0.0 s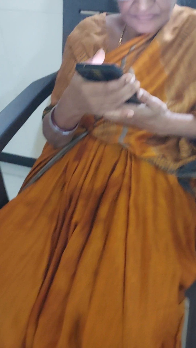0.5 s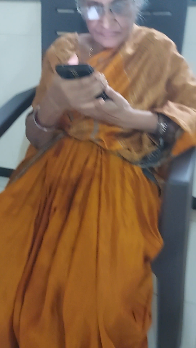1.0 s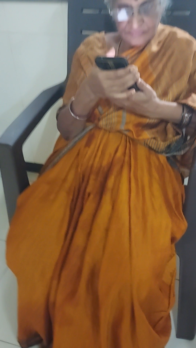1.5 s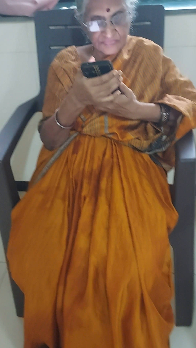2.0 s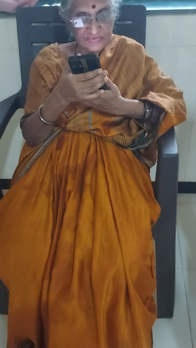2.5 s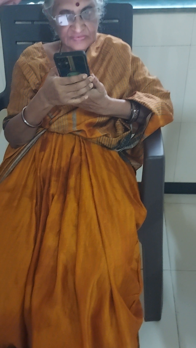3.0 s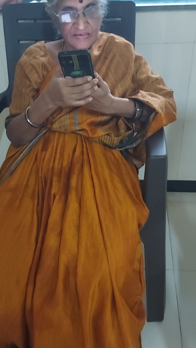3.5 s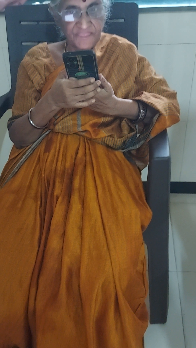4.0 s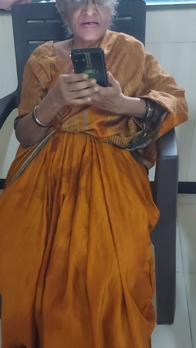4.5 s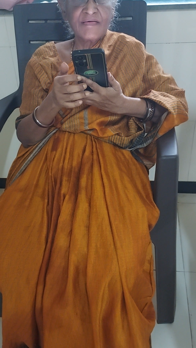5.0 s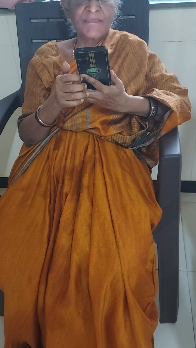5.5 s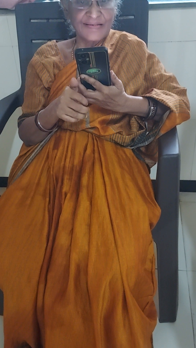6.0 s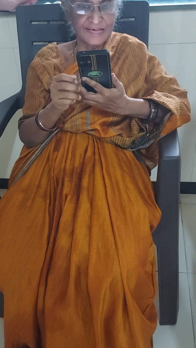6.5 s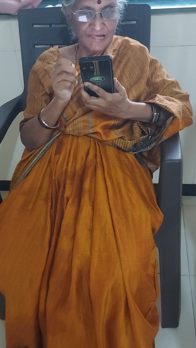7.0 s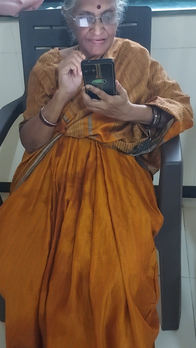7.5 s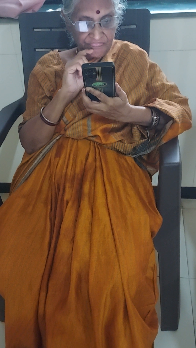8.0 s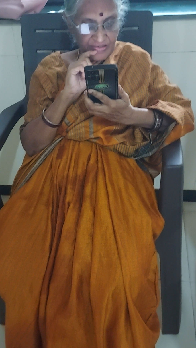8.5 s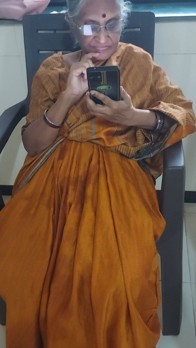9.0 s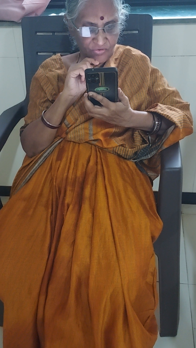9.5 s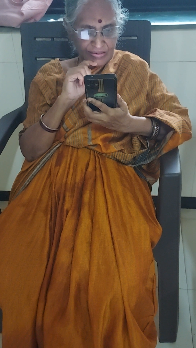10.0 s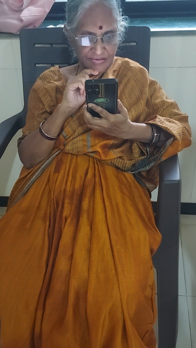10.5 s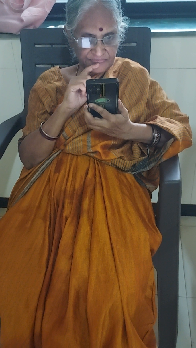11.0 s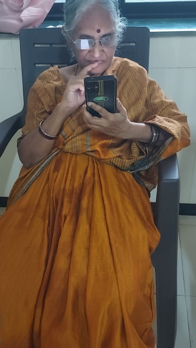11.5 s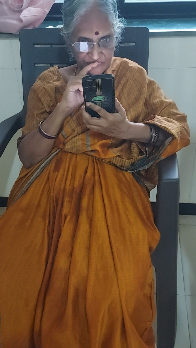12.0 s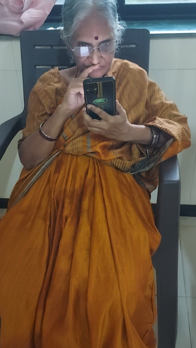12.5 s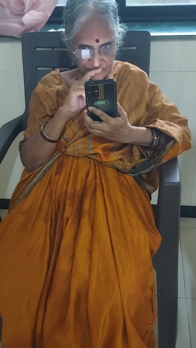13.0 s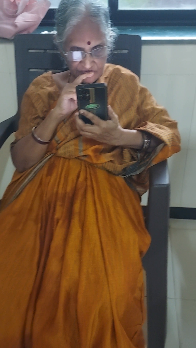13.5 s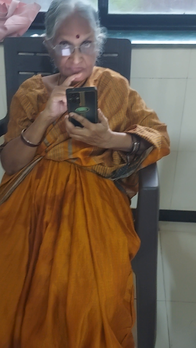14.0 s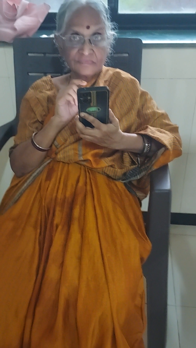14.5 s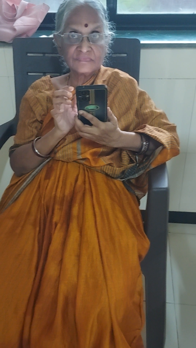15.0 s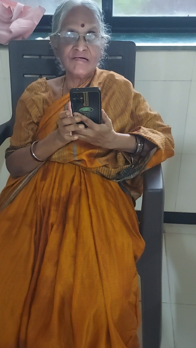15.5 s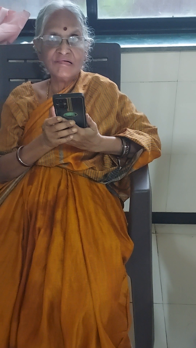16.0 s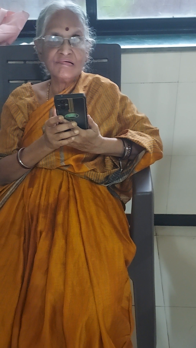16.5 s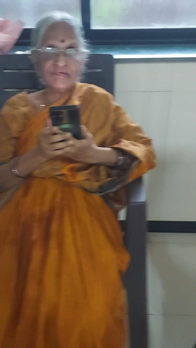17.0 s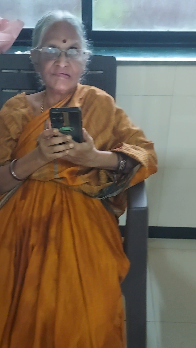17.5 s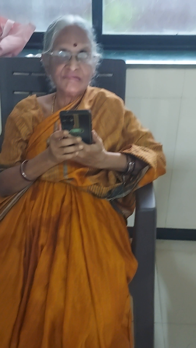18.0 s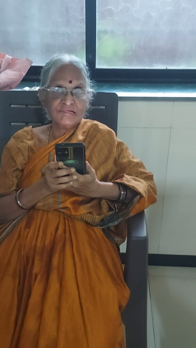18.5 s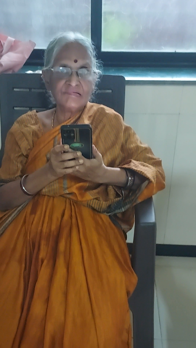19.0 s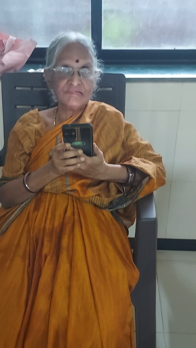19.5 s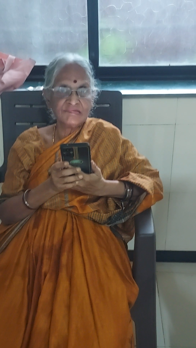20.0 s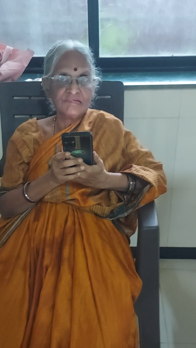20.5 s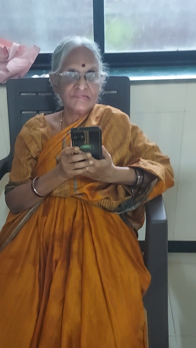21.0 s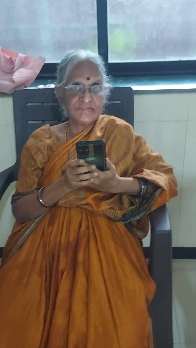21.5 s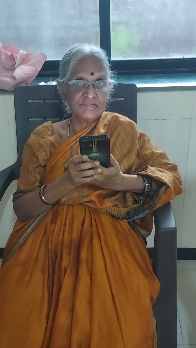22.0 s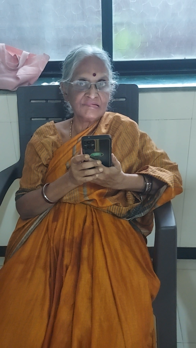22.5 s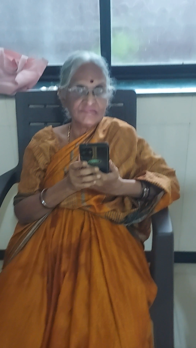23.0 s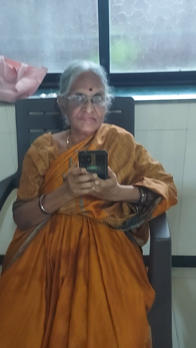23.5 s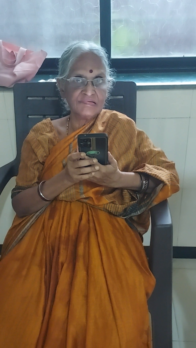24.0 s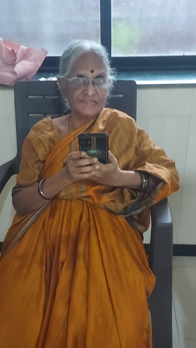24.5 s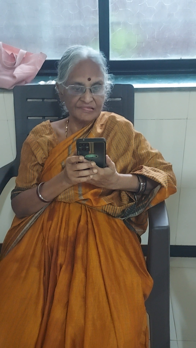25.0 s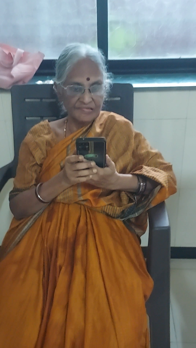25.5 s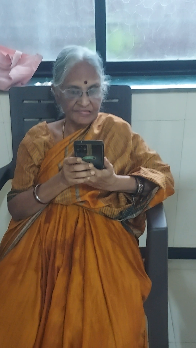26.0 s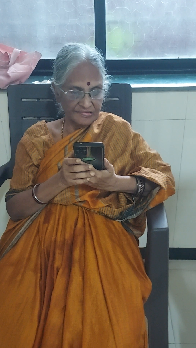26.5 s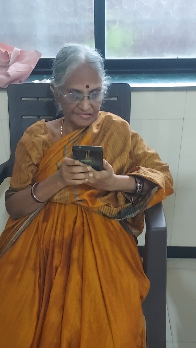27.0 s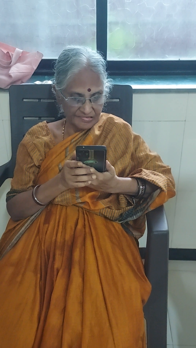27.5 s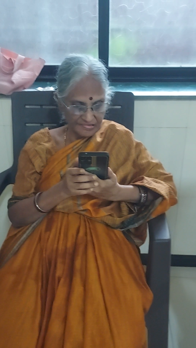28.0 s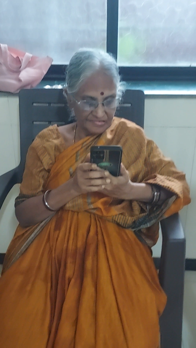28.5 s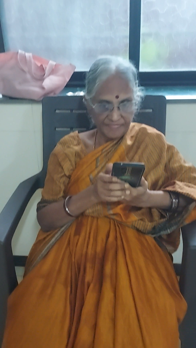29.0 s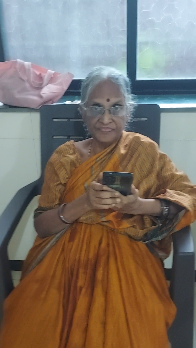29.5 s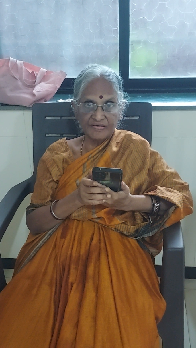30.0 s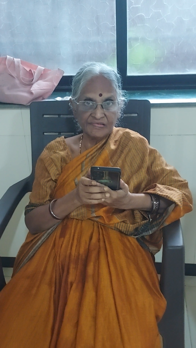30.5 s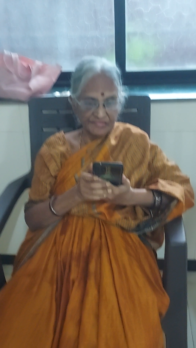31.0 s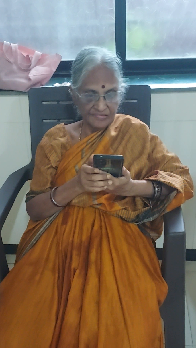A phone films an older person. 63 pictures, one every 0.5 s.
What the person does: Sitting.
